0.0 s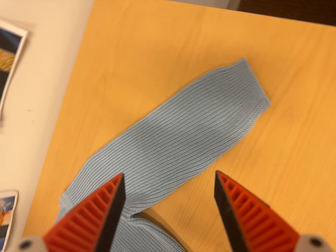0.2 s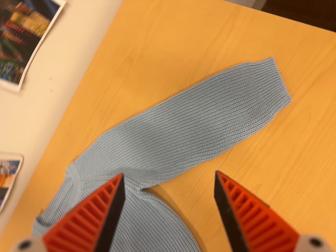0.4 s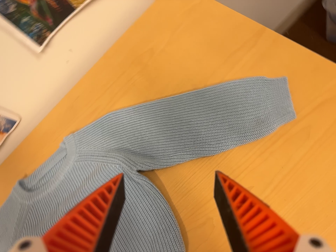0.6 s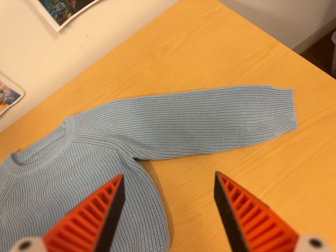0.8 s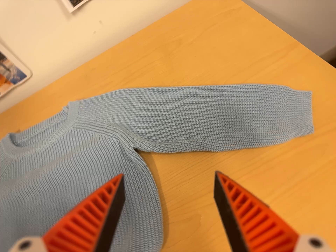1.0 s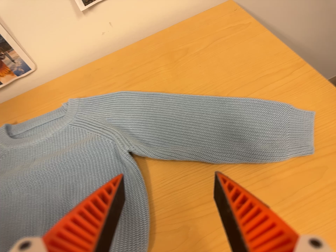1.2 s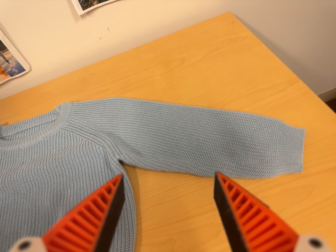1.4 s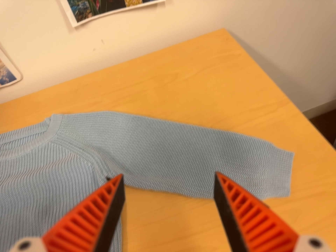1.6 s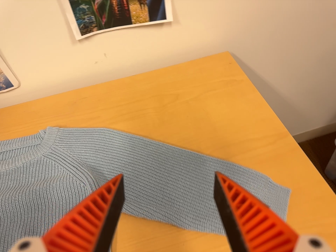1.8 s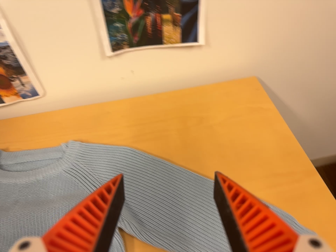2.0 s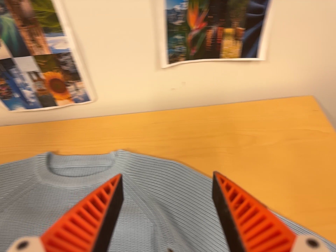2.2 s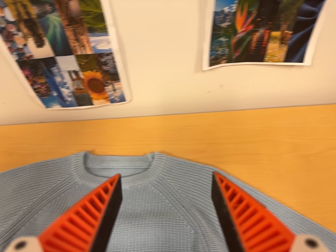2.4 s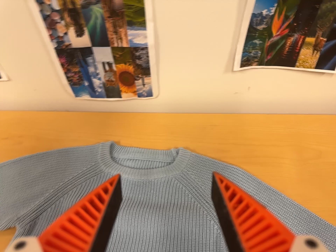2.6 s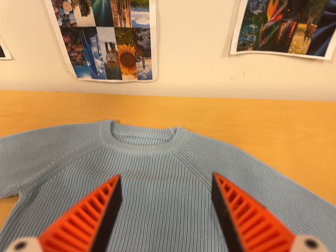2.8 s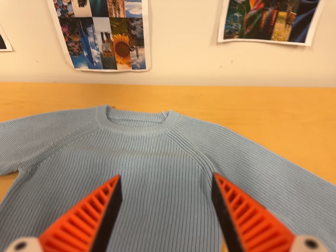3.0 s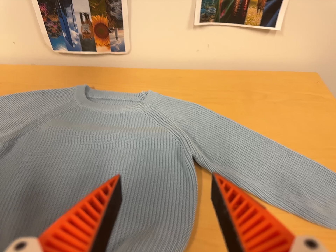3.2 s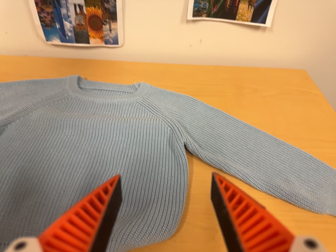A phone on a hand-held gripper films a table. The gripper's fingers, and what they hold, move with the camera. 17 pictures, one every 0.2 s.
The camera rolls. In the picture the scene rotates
clockwise.
0.0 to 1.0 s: The camera travels toward the bottom of its view and to its left, about 20 cm. Its aim tips toward the top of its view by about 10 degrees. It rolls about its line of sight by about 45 degrees, and the scene rotates clockwise.
1.0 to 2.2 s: The camera travels toward the top of its view and to its left, about 22 cm, so close, fixed things drift downward. It rolls about its line of sight by about 20 degrees, and the scene rotates clockwise.
2.2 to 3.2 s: The camera travels toward the bottom of its view and backward, about 24 cm, so close, fixed things drift upward.
The film runs backward here.
